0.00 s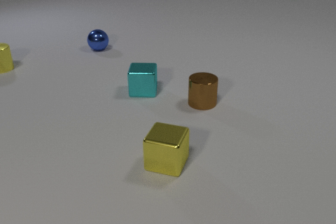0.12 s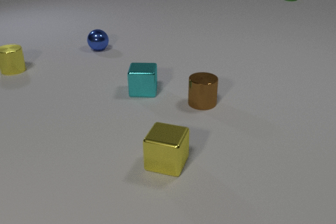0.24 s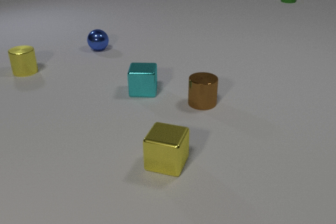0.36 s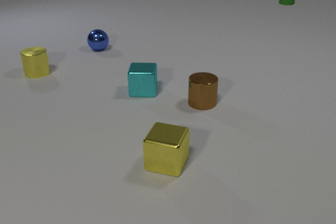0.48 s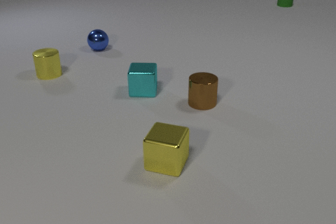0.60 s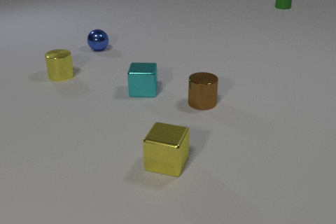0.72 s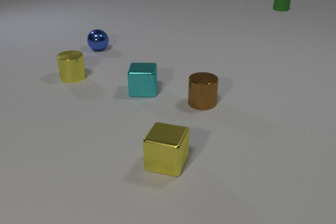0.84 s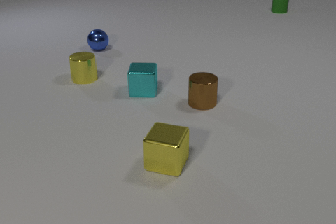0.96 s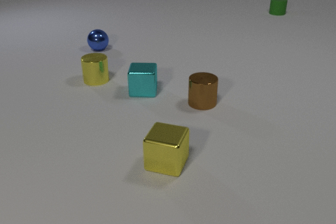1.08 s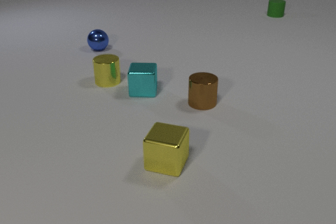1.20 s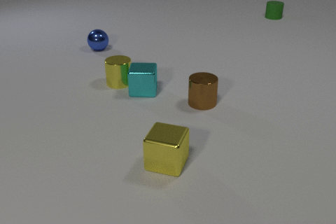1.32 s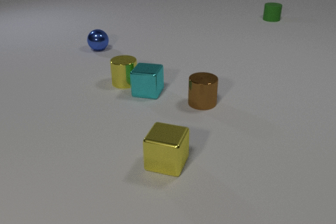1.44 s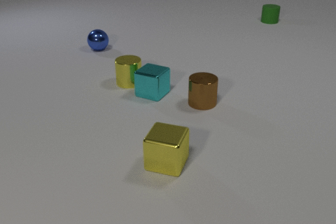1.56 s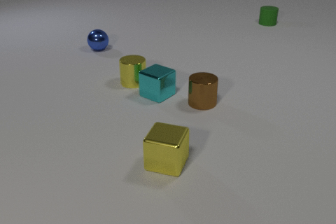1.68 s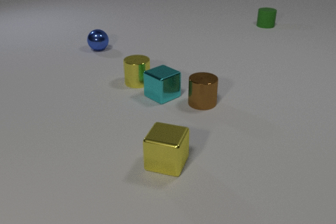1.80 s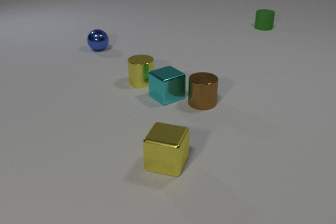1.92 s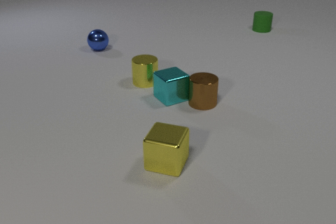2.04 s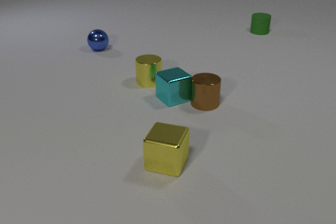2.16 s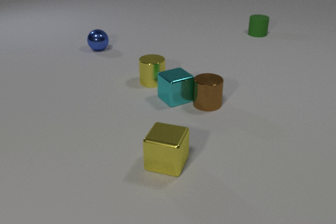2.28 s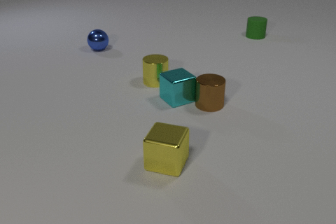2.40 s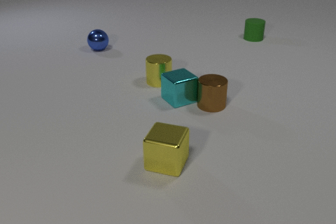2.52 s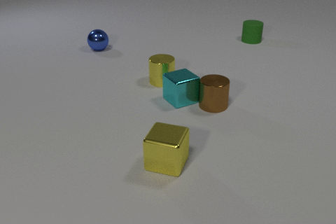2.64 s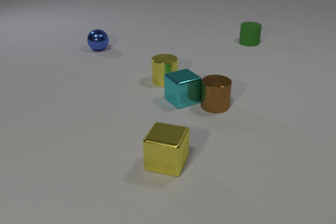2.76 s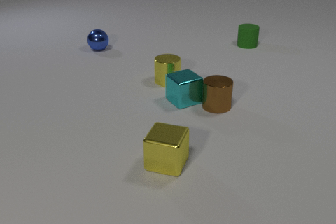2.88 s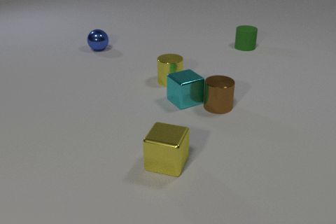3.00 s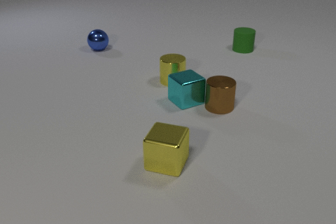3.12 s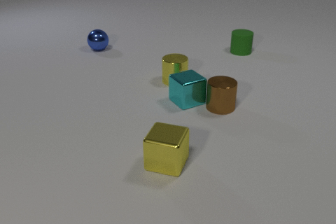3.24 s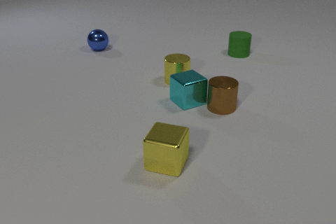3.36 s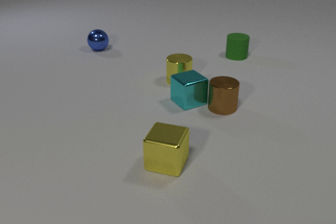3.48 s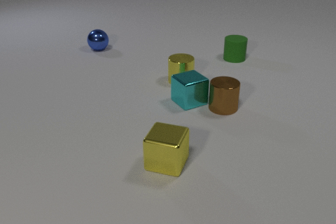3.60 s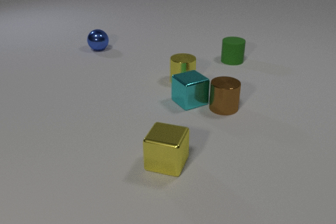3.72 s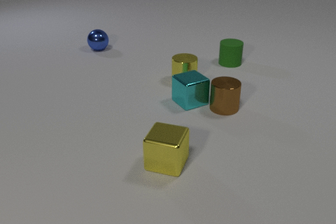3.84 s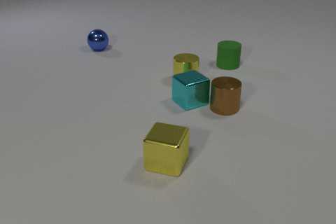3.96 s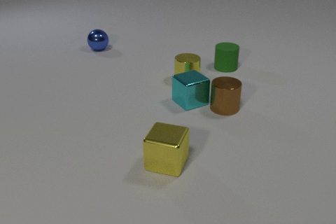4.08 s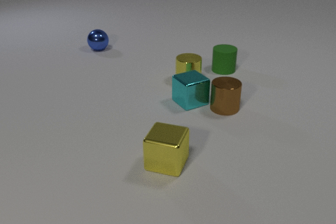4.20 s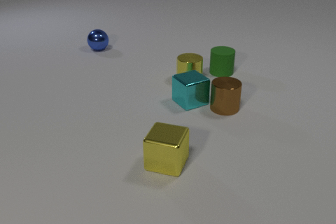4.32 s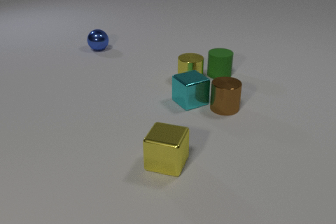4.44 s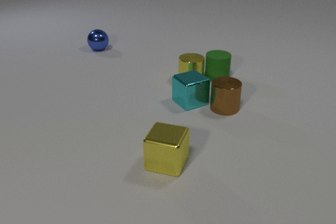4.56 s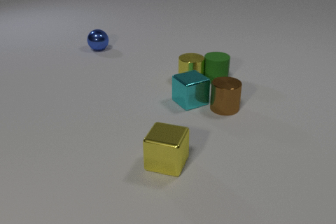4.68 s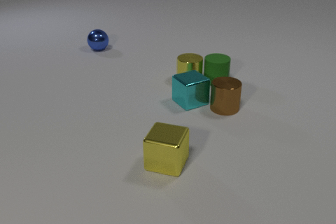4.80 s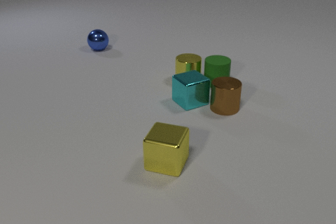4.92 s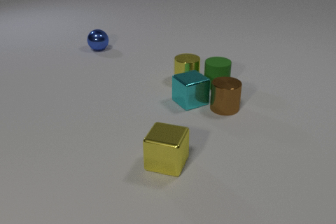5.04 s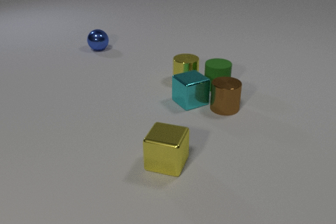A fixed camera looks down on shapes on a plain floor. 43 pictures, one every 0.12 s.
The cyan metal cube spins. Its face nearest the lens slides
to the left.
The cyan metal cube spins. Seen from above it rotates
clockwise.
0.00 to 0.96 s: The yellow metal cylinder slides to the right and toward the camera. The green rubber cylinder slides toward the camera.
0.96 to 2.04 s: The yellow metal cylinder slides to the right. The cyan metal cube slides to the right and toward the camera, spins clockwise seen from above by about 60 degrees, its near face sliding to the left. The green rubber cylinder slides toward the camera. The yellow metal cylinder and the cyan metal cube collide. The cyan metal cube and the brown metal cylinder collide.
2.04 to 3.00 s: The yellow metal cylinder slides to the right. The cyan metal cube slides to the right. The brown metal cylinder slides to the right. The green rubber cylinder slides toward the camera.
3.00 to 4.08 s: The yellow metal cylinder slides to the right. The green rubber cylinder slides toward the camera.
4.08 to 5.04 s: The yellow metal cylinder moves, and ends about where it began. The green rubber cylinder slides toward the camera. The yellow metal cylinder and the green rubber cylinder collide.
How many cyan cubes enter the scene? 0.
What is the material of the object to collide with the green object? metal.
Are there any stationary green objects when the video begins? no.
